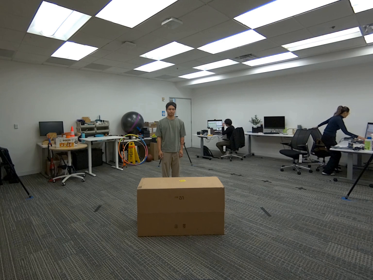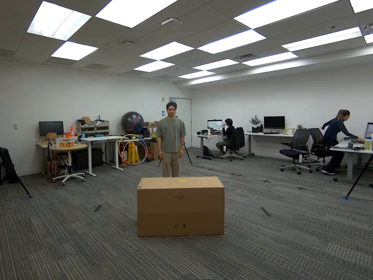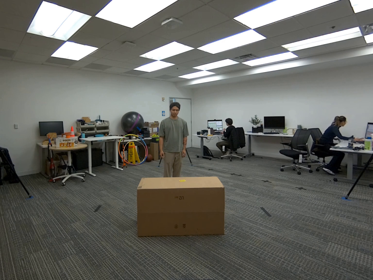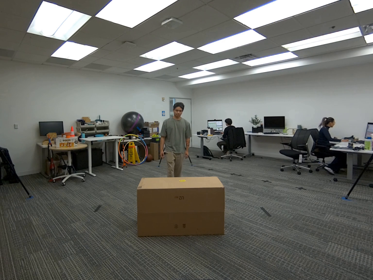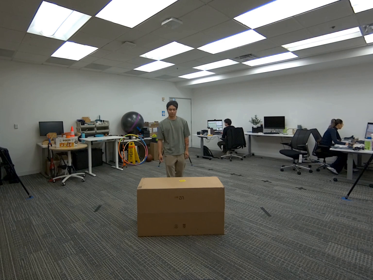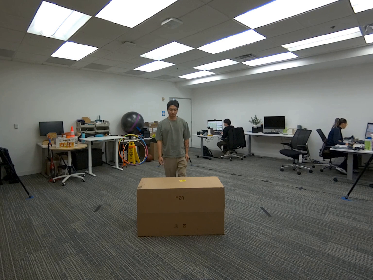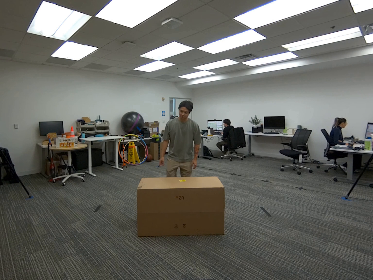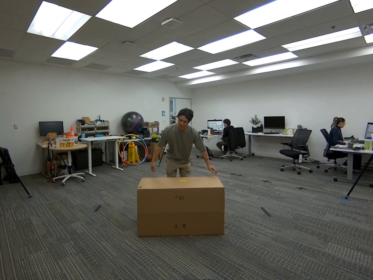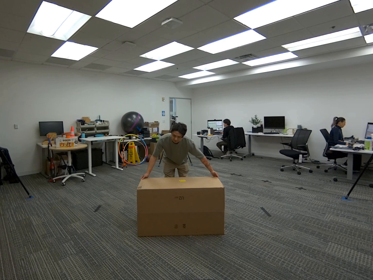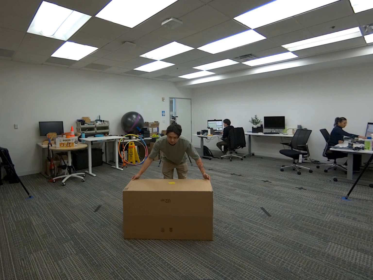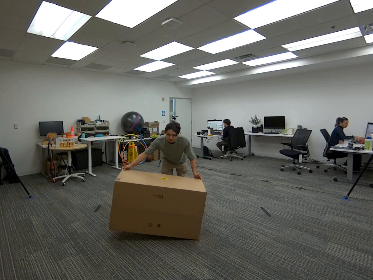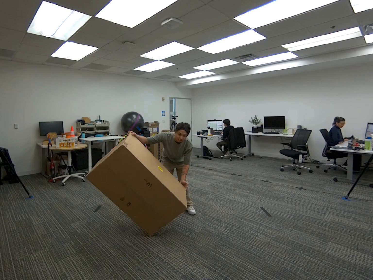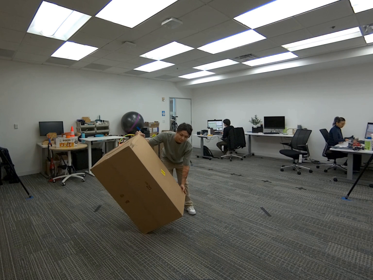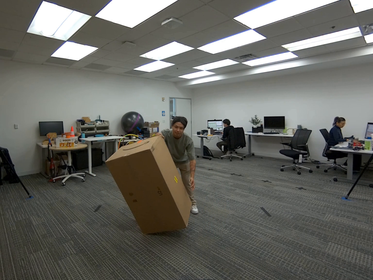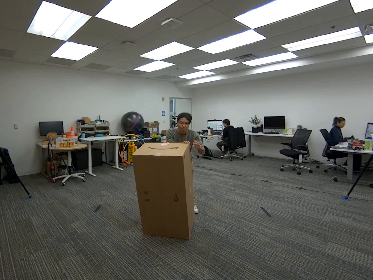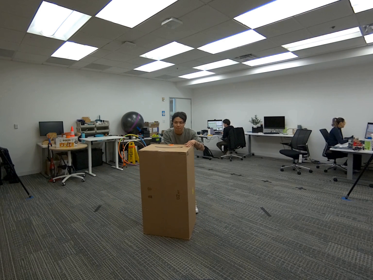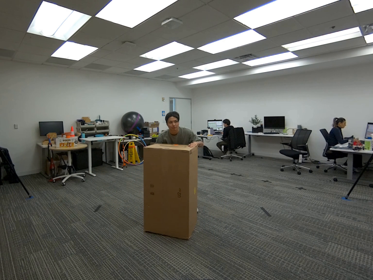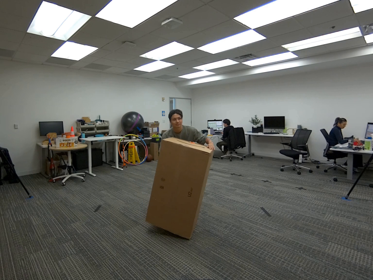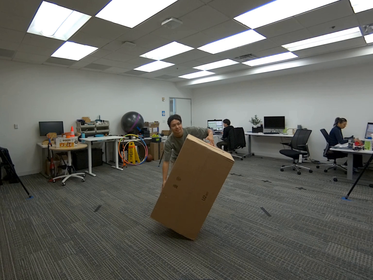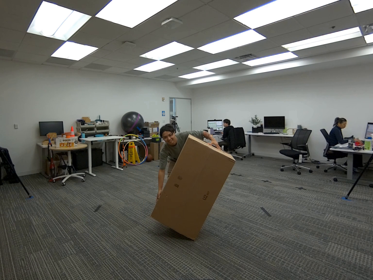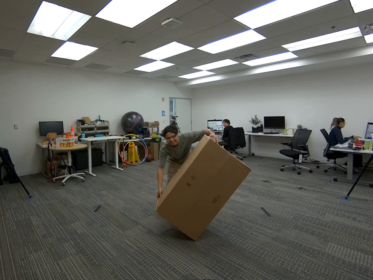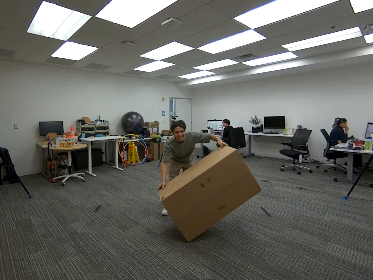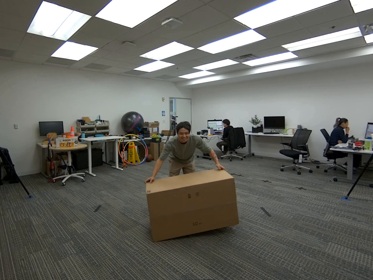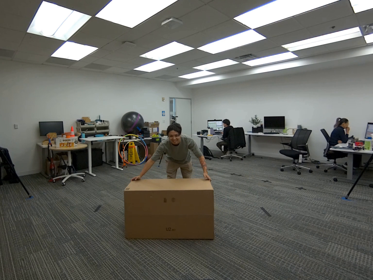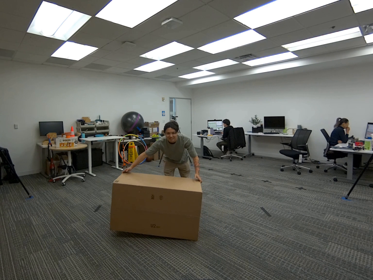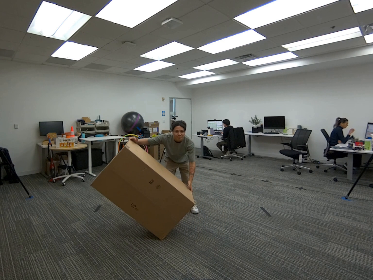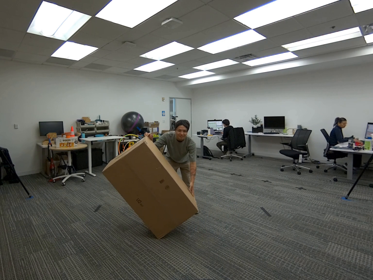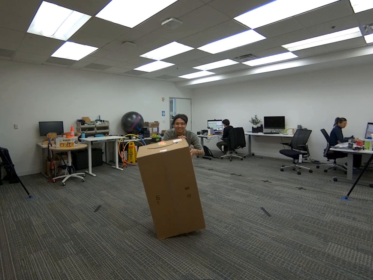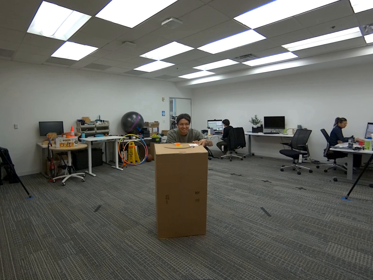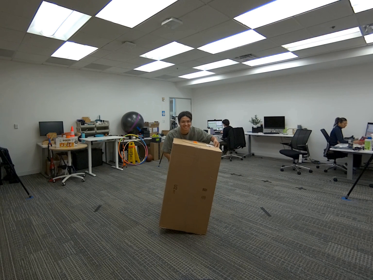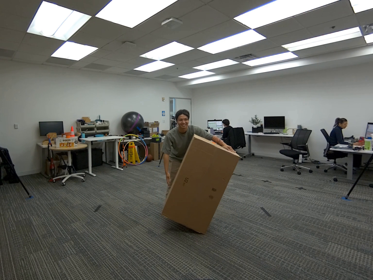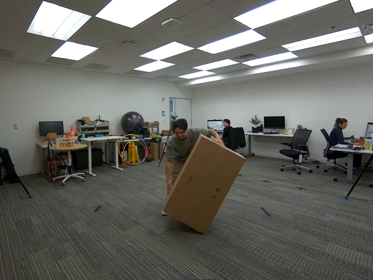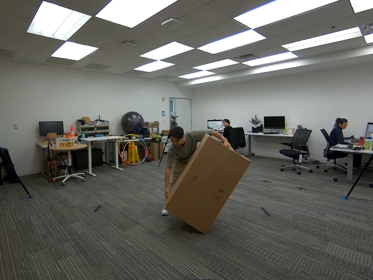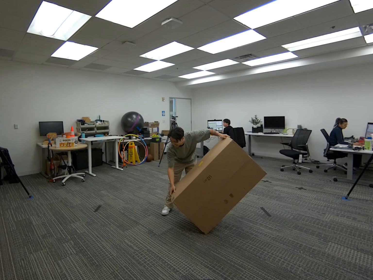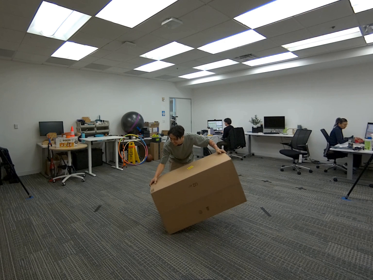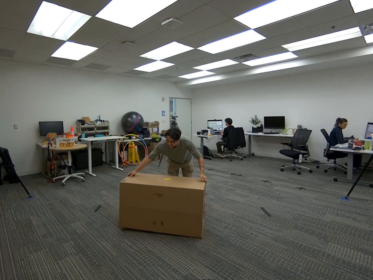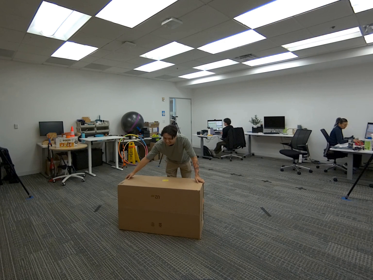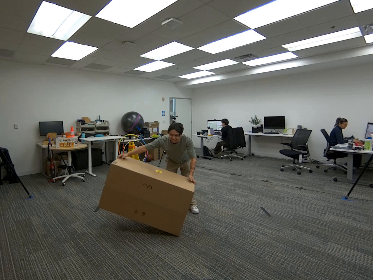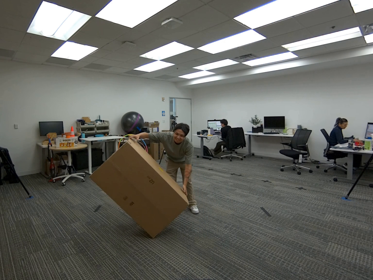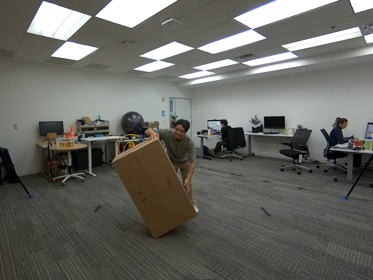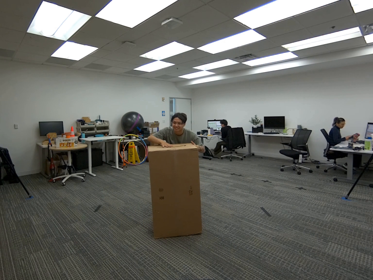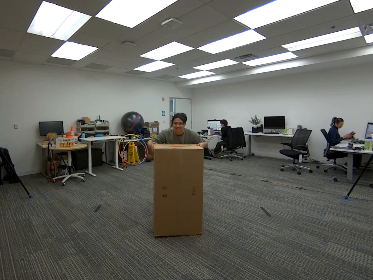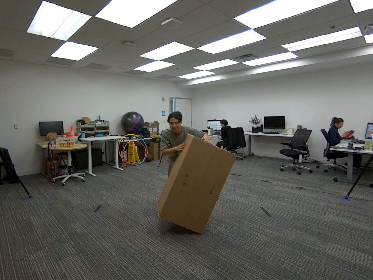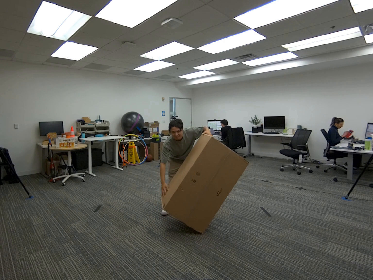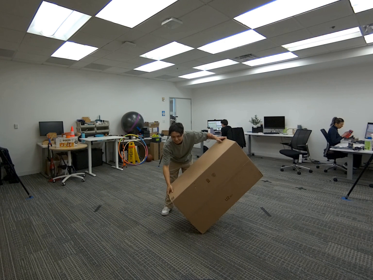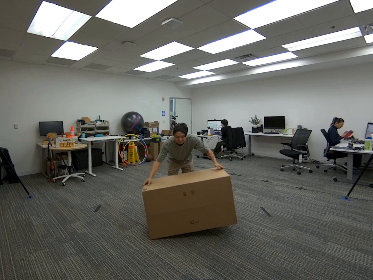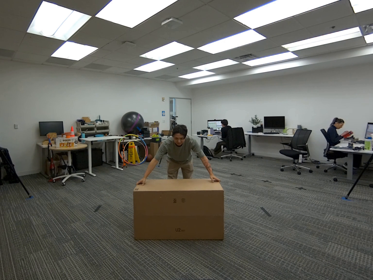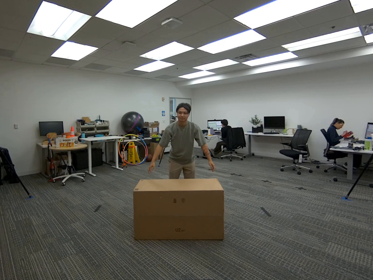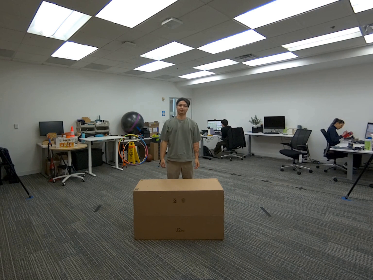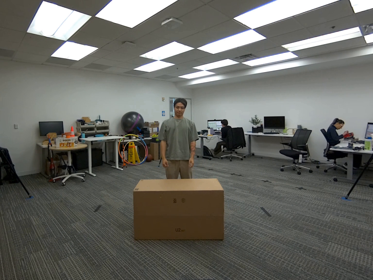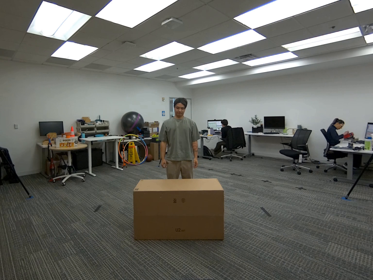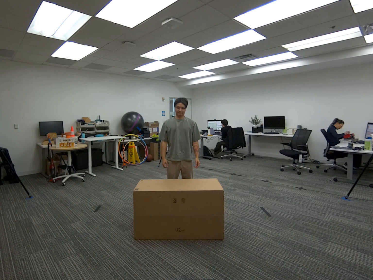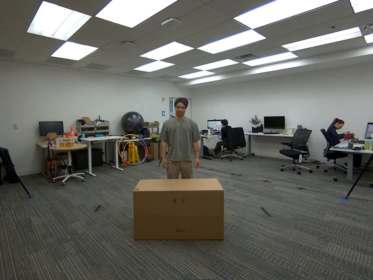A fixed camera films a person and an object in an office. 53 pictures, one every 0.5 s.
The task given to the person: Walk to the giant cardboard box on the ground and use both hands to rotate it into a vertical upright position. Then lower it back down so it lies flat on the ground. Repeat the action by rotating the box upright again and placing it back down flat on the ground.
